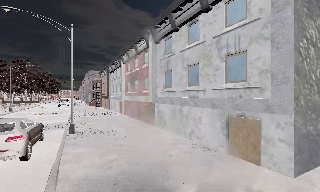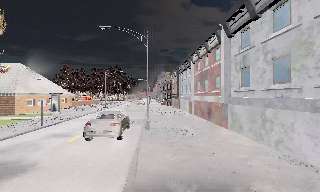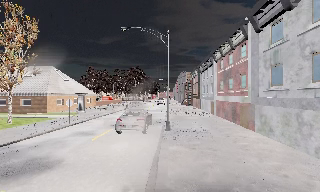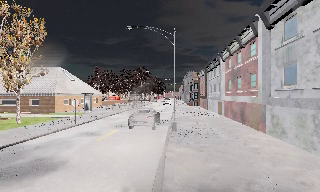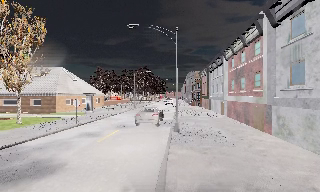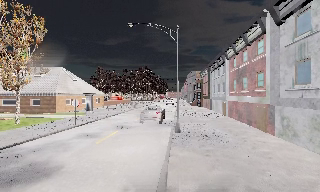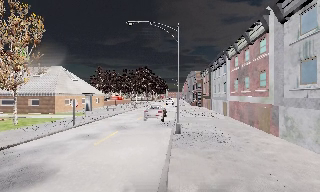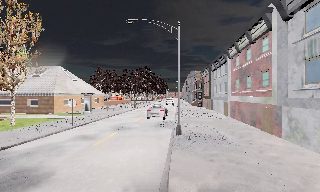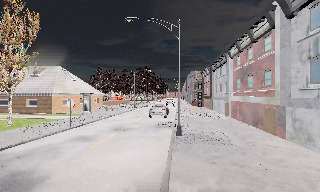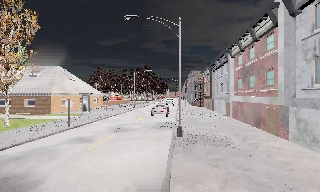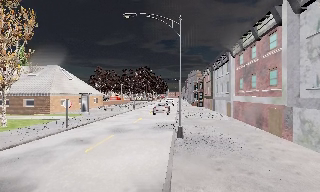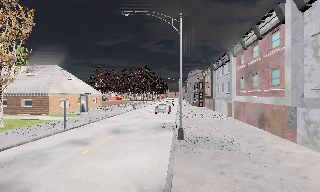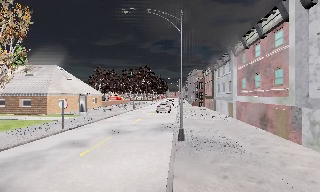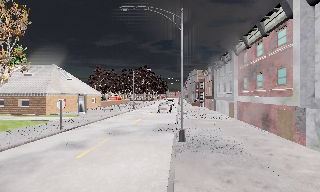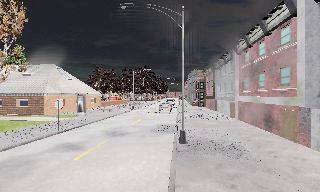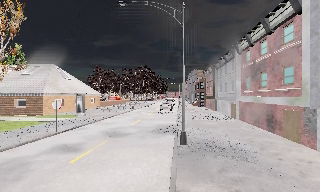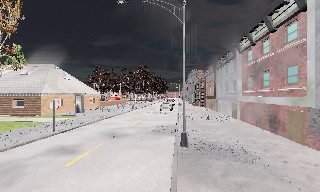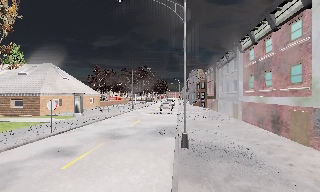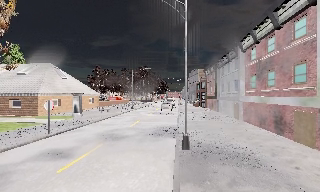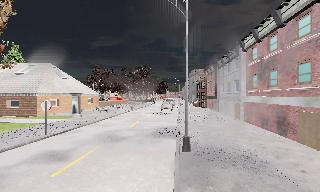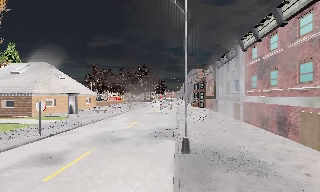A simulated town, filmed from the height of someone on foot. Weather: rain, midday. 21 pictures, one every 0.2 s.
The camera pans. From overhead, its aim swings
counterclockwise.
The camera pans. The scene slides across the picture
to the right.
0.0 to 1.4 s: The camera swings to its left by about 35 degrees, and the scene slides to the right. It travels forward, about 2 m.
1.4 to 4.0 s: The camera travels forward, about 3.5 m, so what stands in front looms larger.
The film runs forward here.
